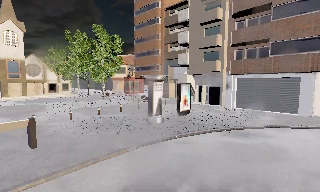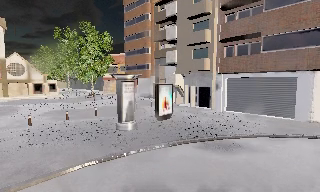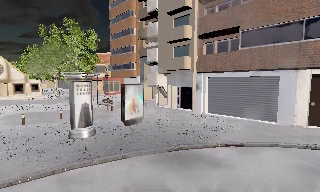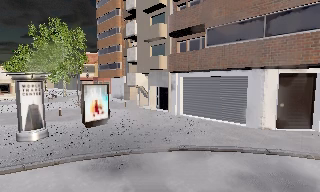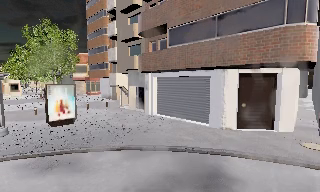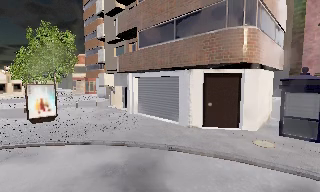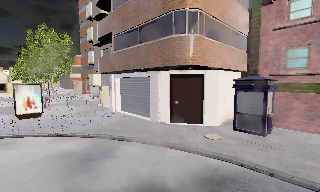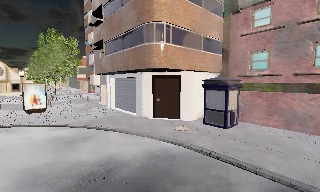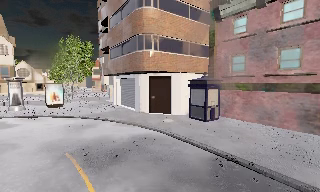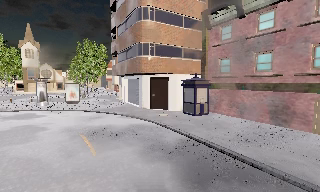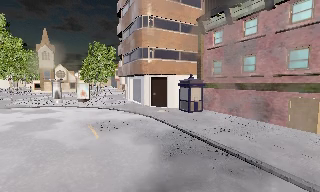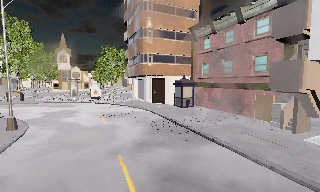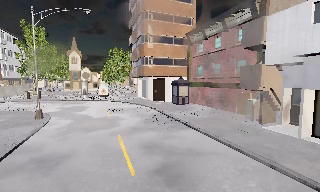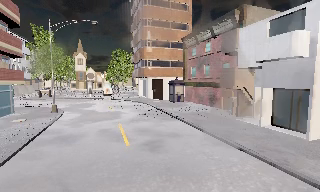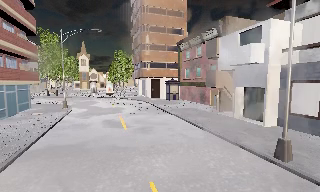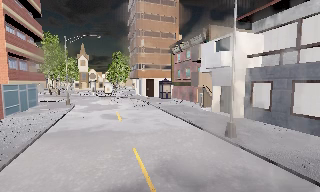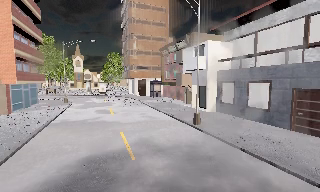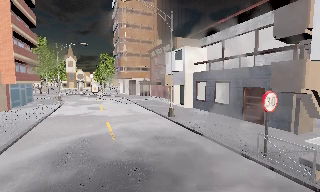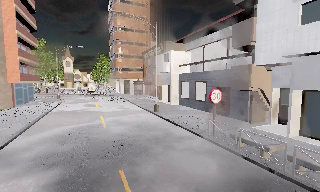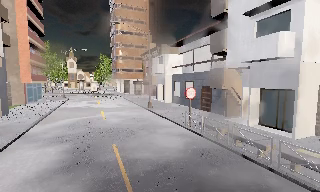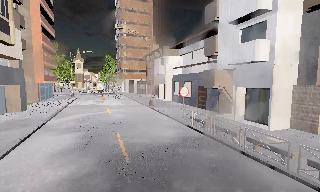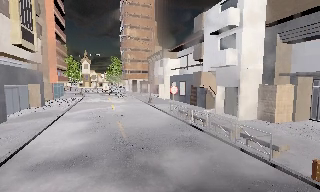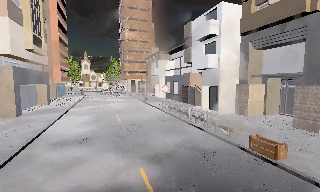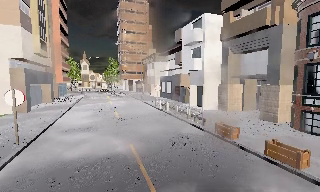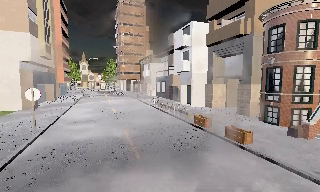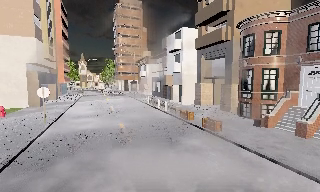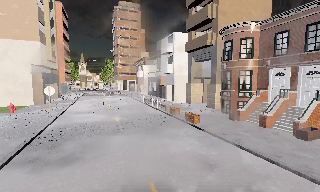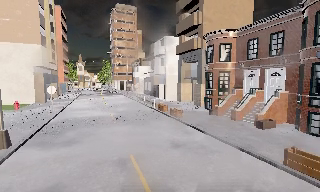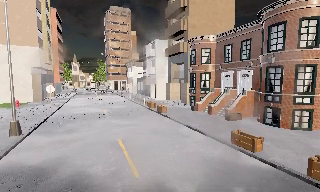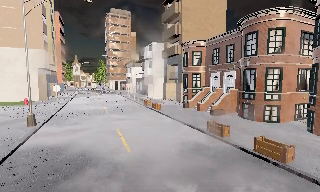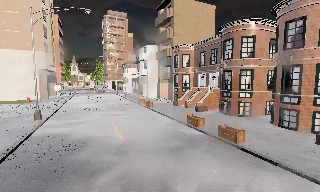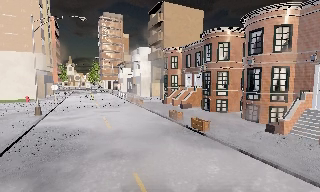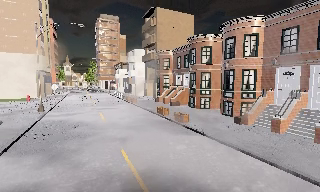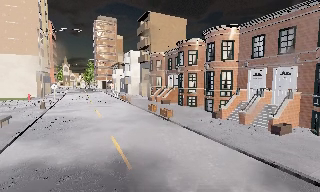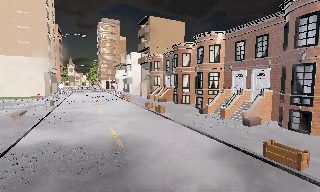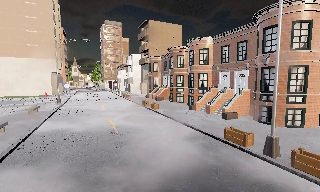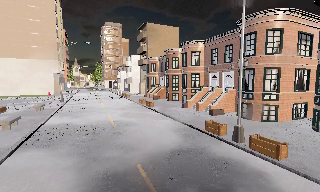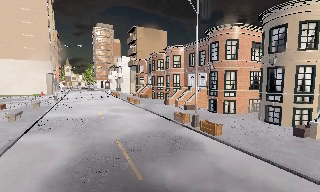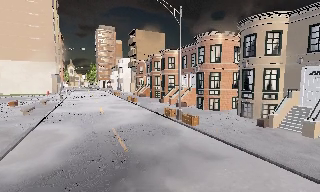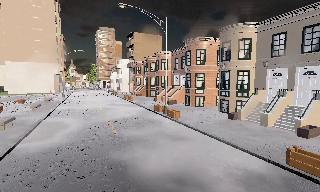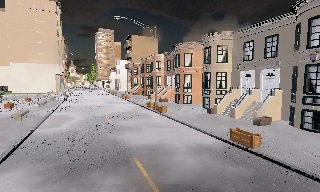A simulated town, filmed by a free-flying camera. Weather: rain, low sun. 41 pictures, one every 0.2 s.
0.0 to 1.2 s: The camera travels to its right, about 12 m, so close, fixed things drift to the left.
1.2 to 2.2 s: The camera pans to its left, which is counterclockwise from overhead, by about 20 degrees. It travels backward and to its right, about 11 m, so what stands in front gets smaller.
2.2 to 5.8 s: The camera travels backward, about 35 m, so what stands in front gets smaller.
5.8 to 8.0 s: The camera travels backward and to its right, about 20 m, so what stands in front gets smaller.
The film runs forward here.
